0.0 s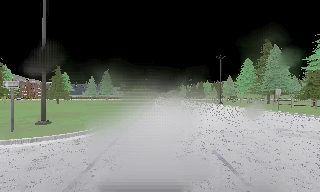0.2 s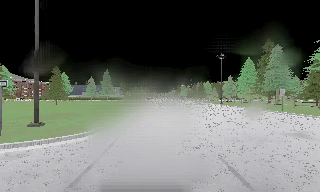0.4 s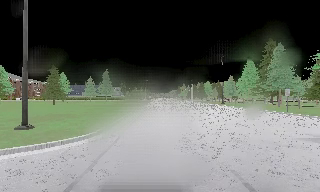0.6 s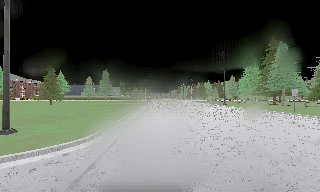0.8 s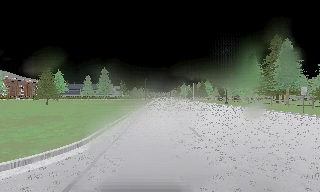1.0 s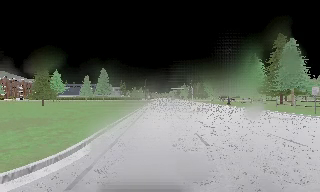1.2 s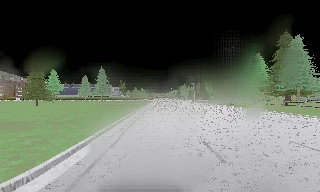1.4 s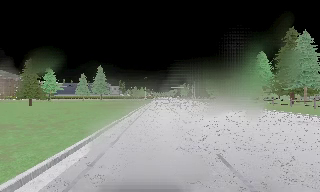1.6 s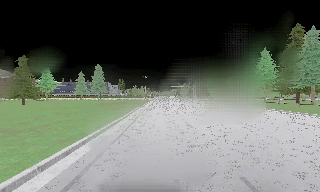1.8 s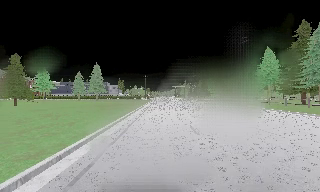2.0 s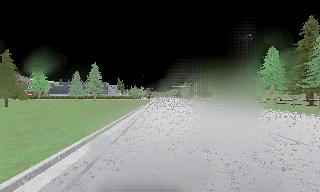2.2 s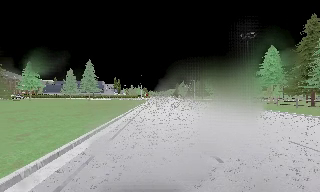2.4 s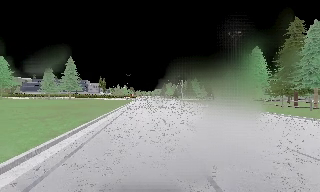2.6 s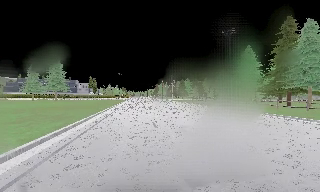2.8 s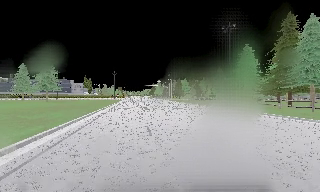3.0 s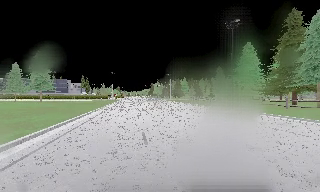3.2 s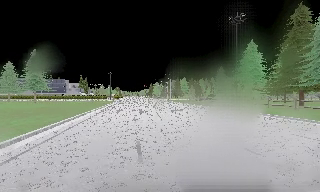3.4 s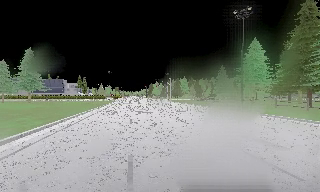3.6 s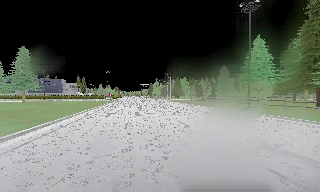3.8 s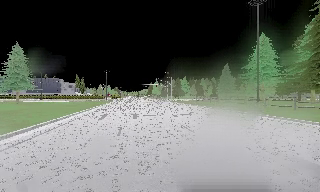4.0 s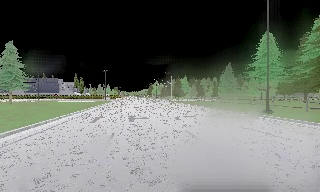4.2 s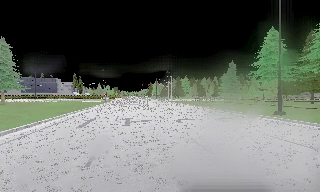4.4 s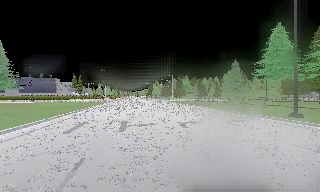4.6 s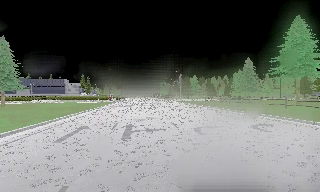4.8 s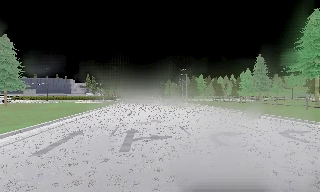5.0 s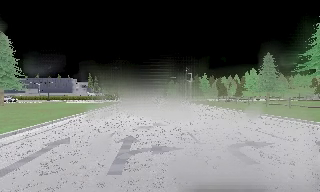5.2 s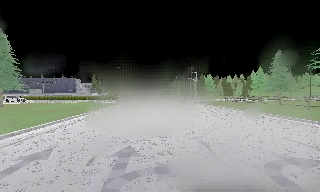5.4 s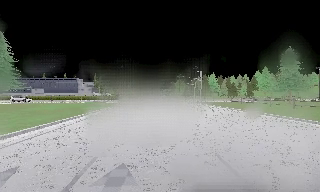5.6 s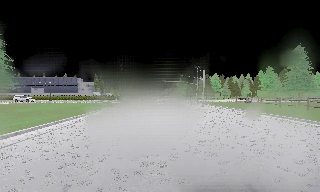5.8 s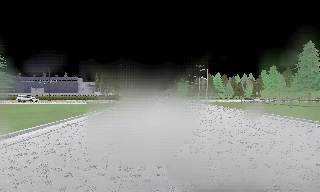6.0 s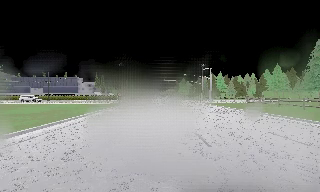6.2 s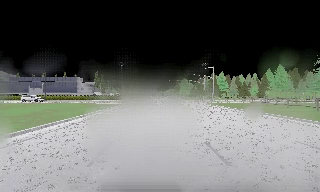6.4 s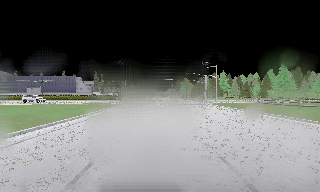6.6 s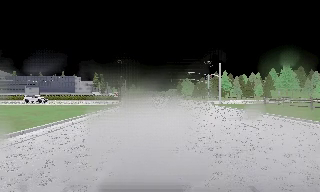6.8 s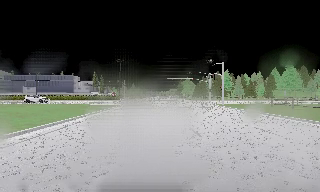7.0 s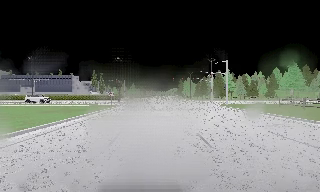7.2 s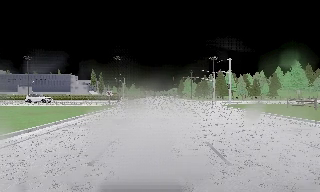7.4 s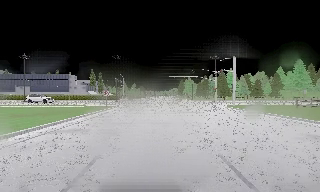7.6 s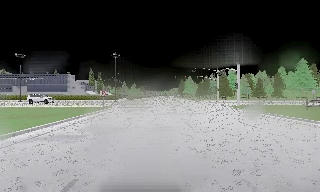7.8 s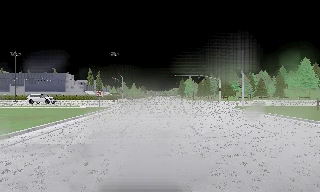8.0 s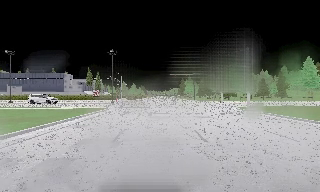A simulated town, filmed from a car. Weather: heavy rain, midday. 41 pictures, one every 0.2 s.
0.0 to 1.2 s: The camera travels forward, about 6 m, so what stands in front looms larger. It gains speed.
1.2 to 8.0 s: The camera travels forward, about 50 m, so what stands in front looms larger.
The film runs forward here.
